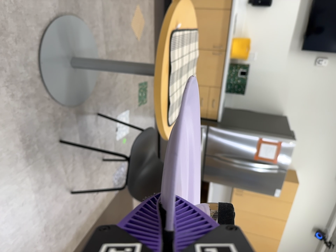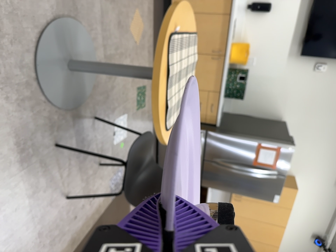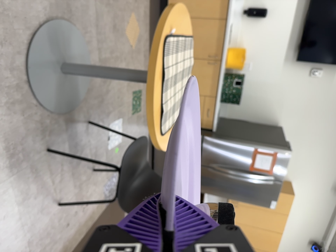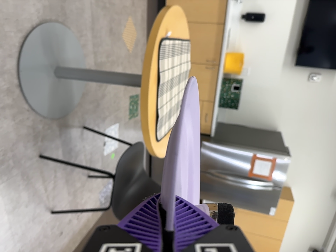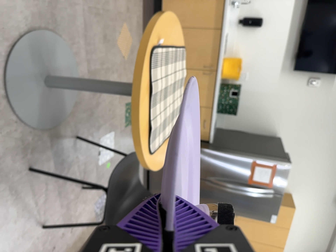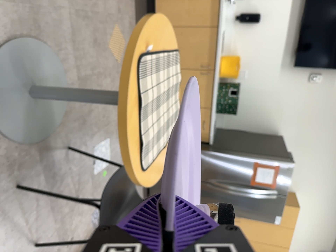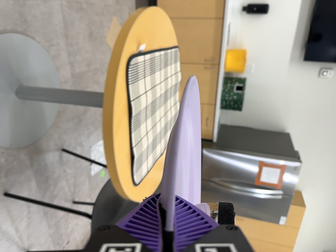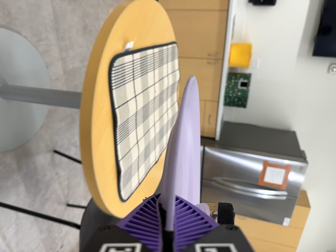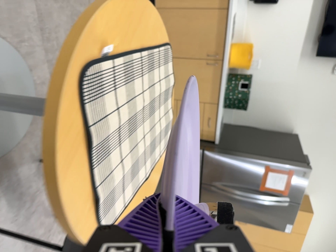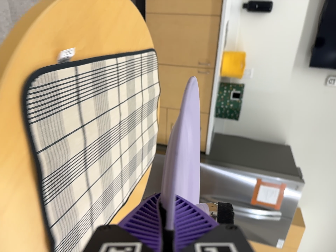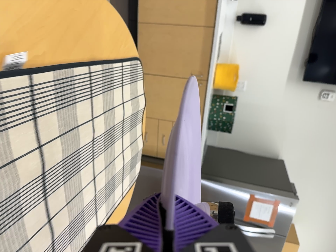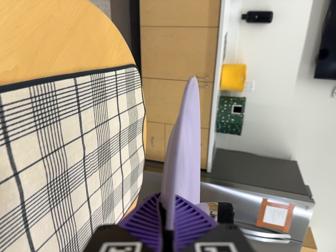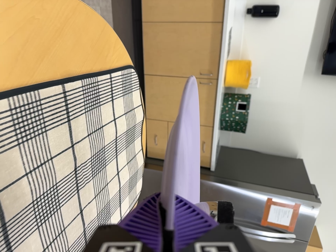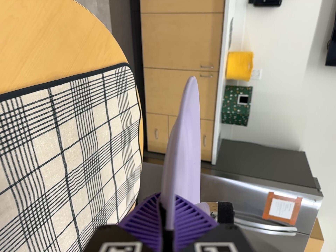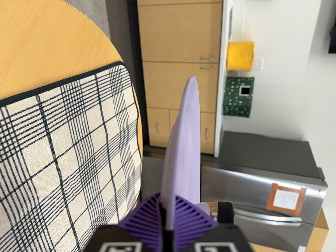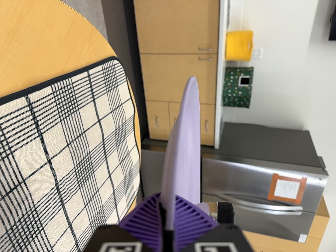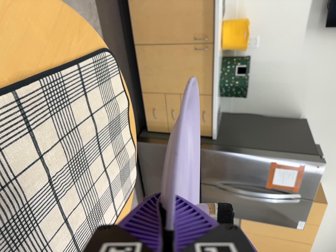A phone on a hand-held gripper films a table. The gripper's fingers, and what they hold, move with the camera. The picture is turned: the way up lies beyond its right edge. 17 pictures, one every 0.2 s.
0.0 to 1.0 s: The camera travels forward, about 28 cm, so what stands in front looms larger.
1.0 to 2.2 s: The camera travels forward and toward the top of its view, about 70 cm, so what stands in front looms larger.
2.2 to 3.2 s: The camera travels forward, toward the top of its view and to its right, about 14 cm, so what stands in front looms larger. Its aim tips toward the bottom of its view by about 10 degrees.
The film runs forward here.
